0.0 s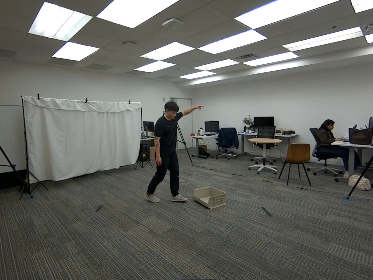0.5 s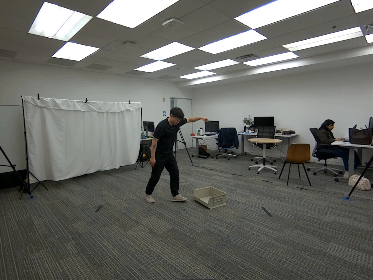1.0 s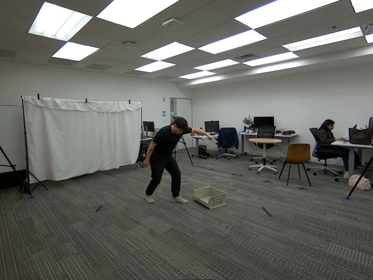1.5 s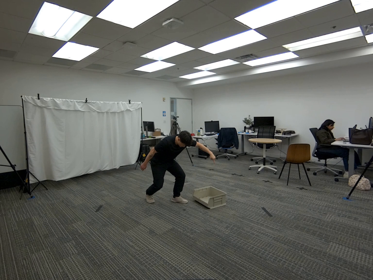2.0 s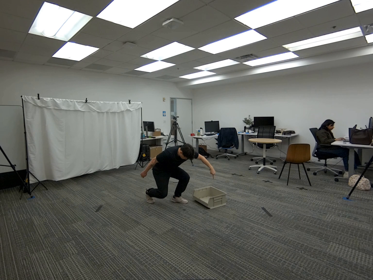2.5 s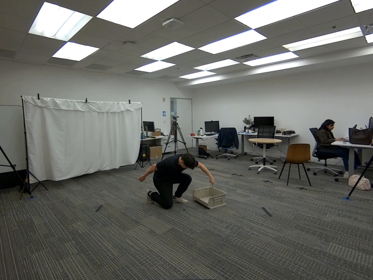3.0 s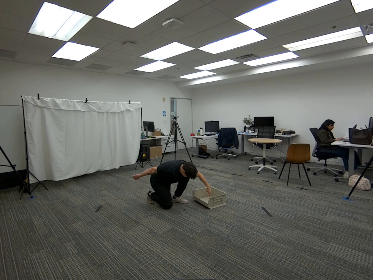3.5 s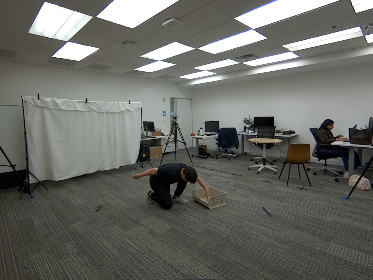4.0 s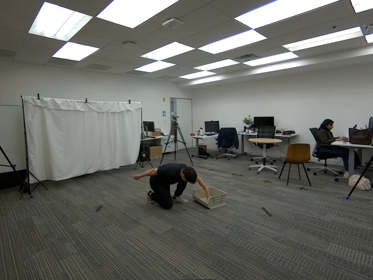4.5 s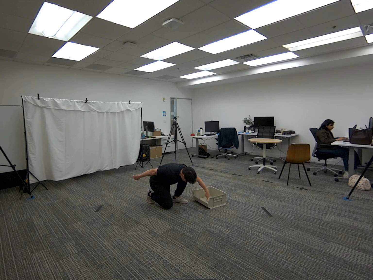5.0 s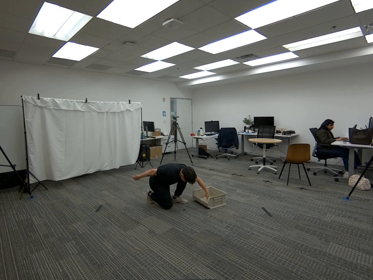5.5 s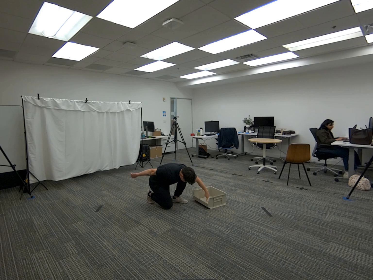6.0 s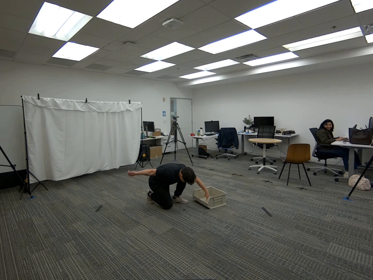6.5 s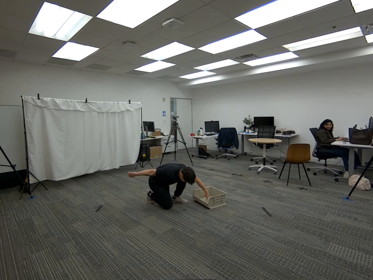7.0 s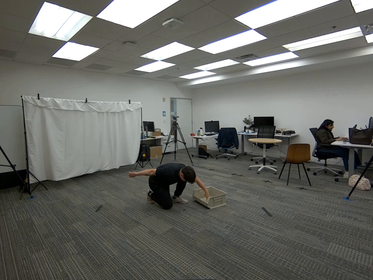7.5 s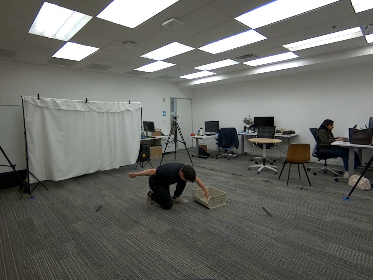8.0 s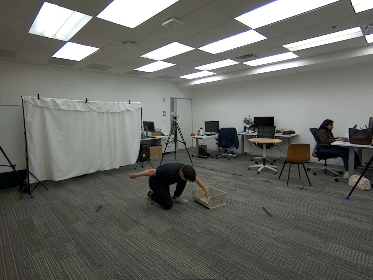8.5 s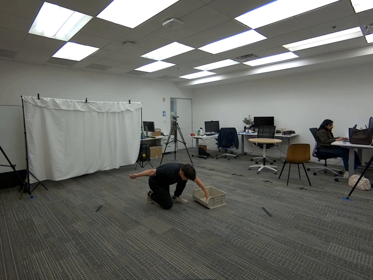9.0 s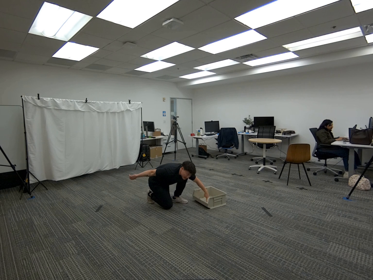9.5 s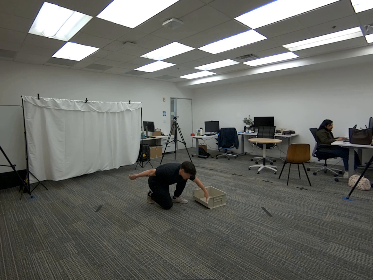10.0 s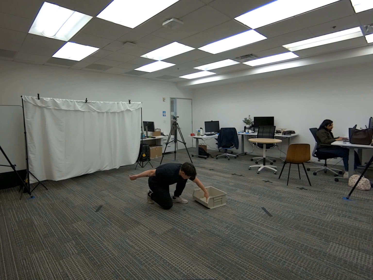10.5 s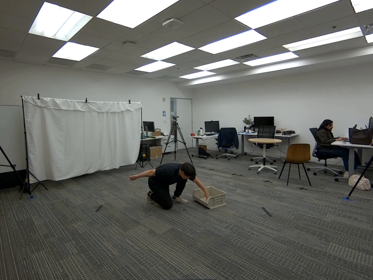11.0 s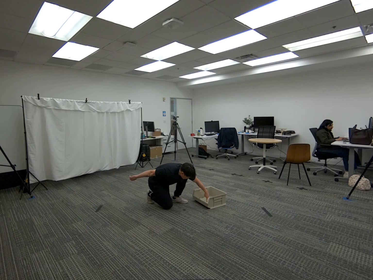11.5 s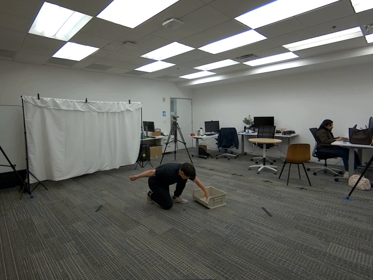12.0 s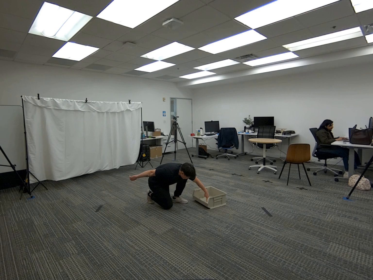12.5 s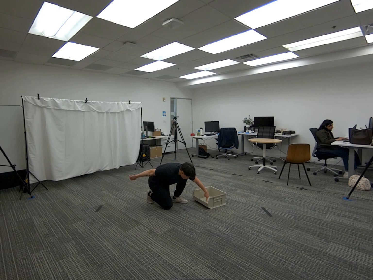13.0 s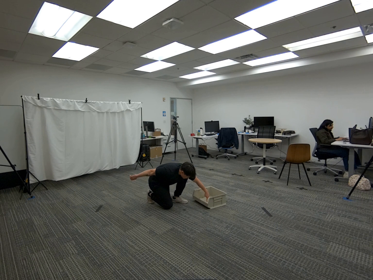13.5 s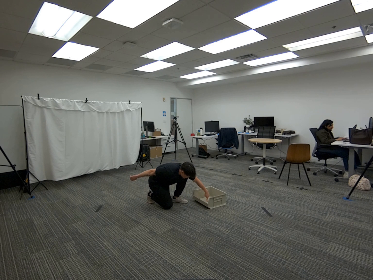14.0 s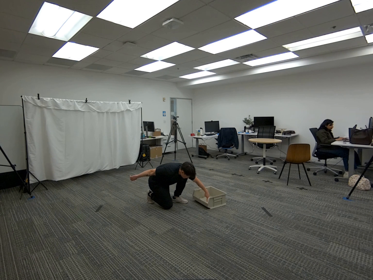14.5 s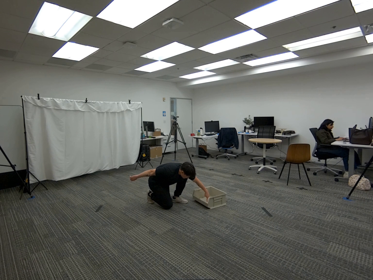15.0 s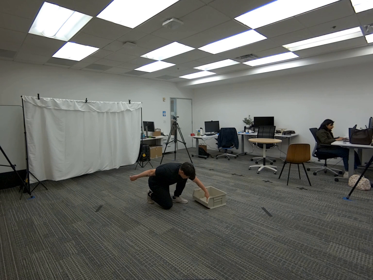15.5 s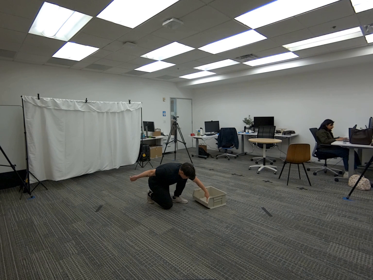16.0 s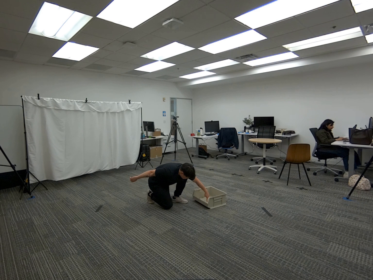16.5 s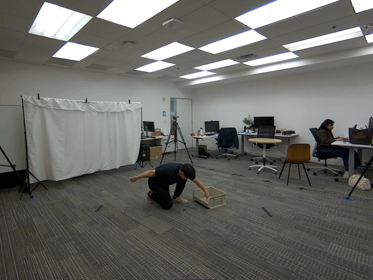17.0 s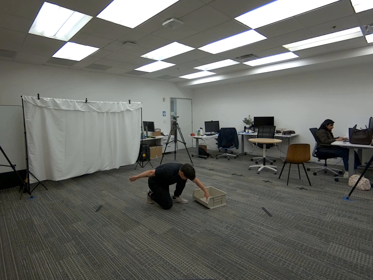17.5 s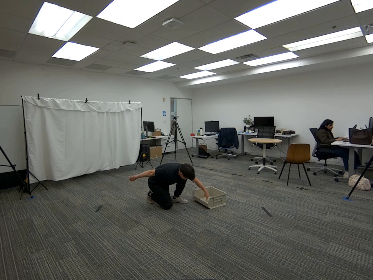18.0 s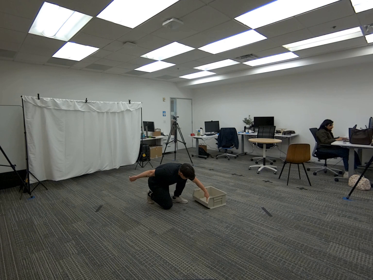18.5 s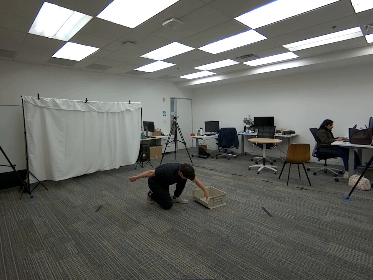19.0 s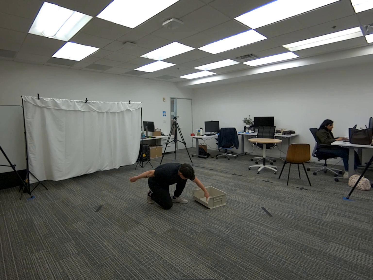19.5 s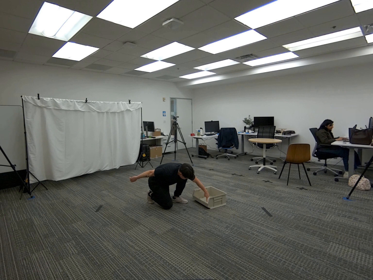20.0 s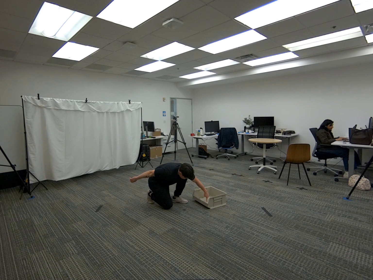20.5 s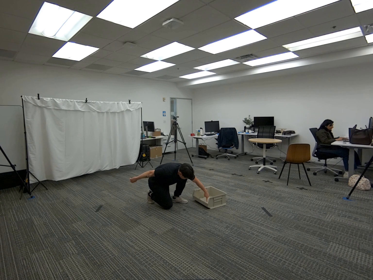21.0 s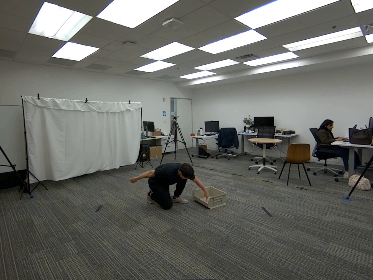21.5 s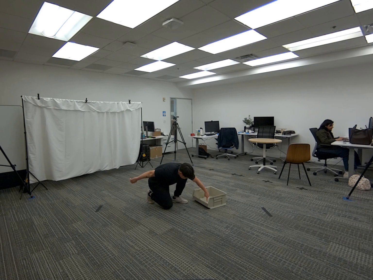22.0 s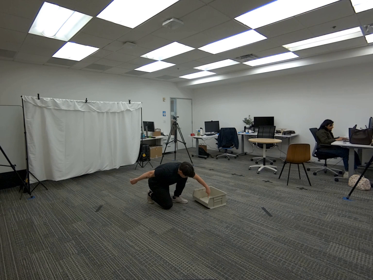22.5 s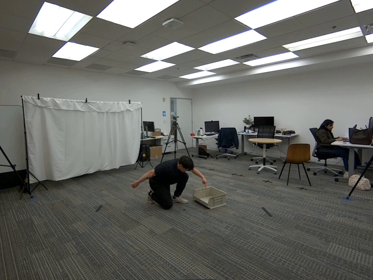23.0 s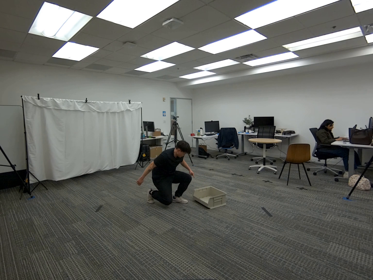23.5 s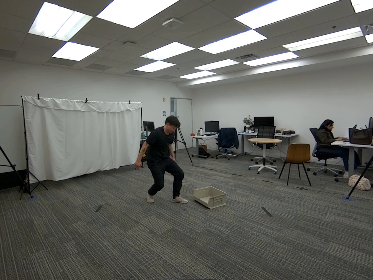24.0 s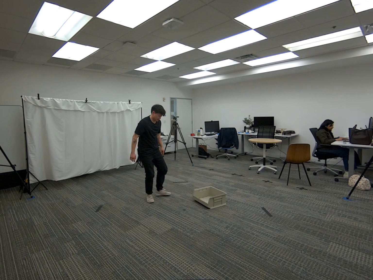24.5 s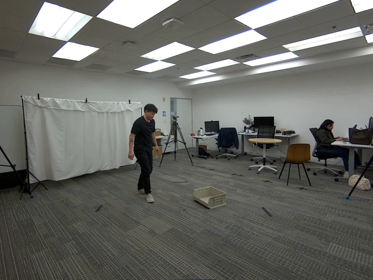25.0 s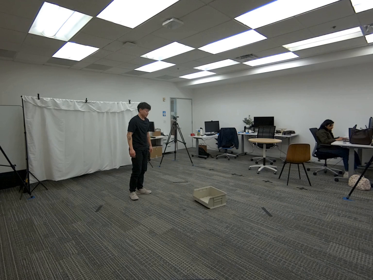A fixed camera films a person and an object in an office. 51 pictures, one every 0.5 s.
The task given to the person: Walk over to the beige bin on the ground and touch the beige bin using your left hand. Step away from the beige bin when the sequence is complete.
